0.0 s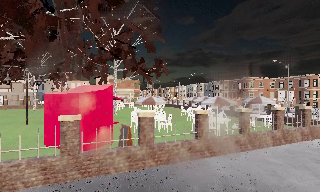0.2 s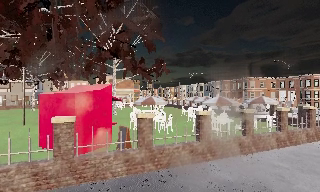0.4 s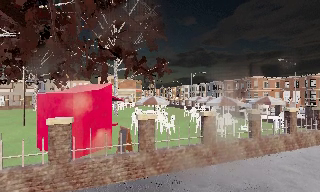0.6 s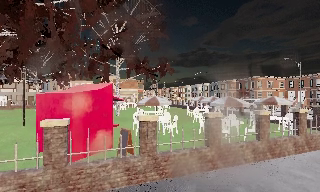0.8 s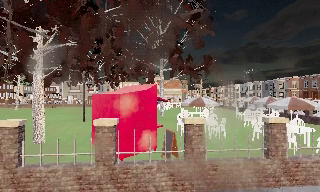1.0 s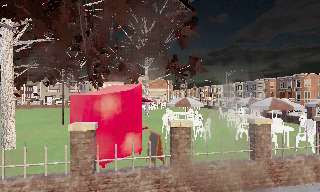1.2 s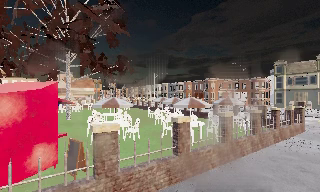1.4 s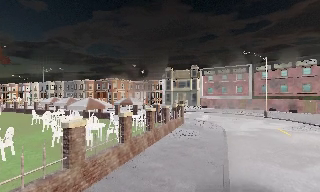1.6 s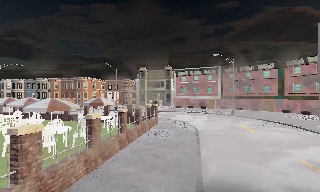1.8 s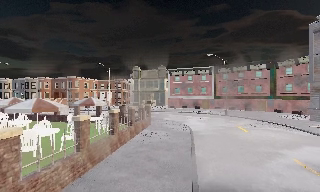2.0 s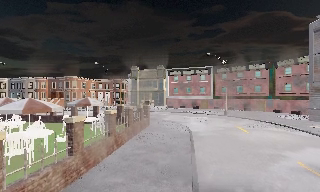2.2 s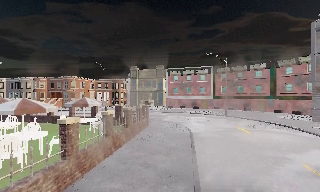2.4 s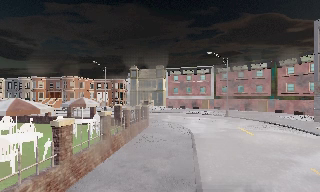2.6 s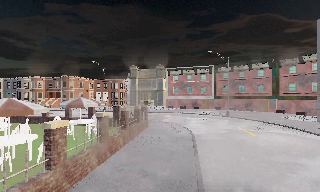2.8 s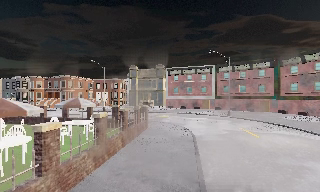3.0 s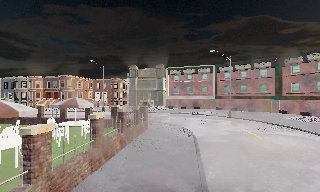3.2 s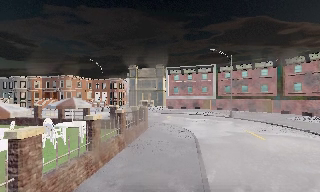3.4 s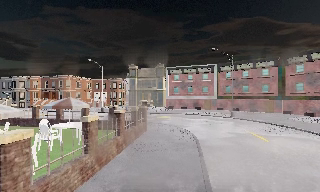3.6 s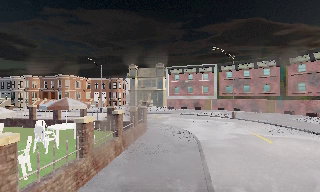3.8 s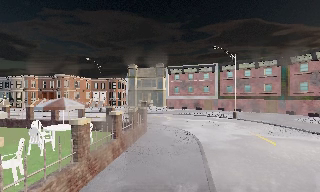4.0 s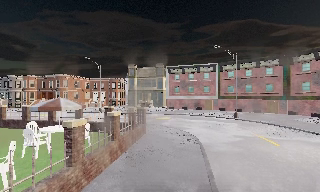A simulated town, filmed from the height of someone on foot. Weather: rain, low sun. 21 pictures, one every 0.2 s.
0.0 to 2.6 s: The scene slides to the left, as the camera pans about 60 degrees to its right. It travels forward, about 4 m.
2.6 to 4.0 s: The camera travels forward, about 2 m, so what stands in front looms larger.
The film runs forward here.
